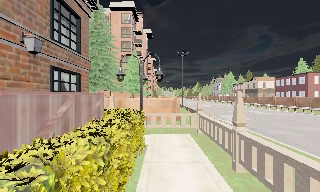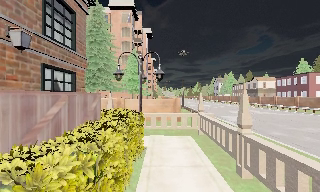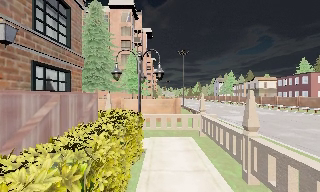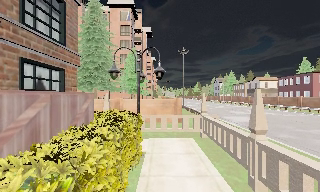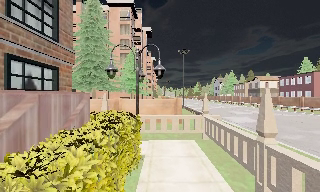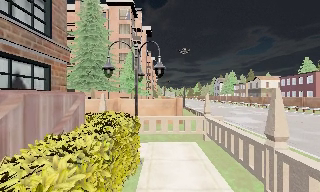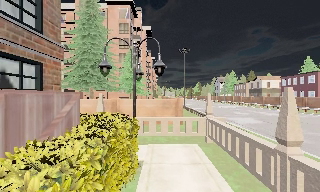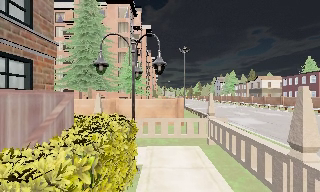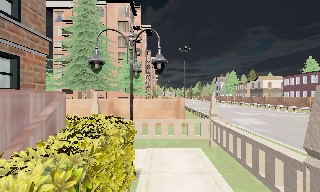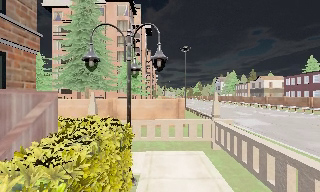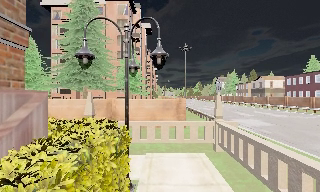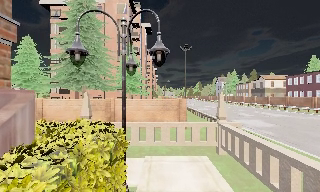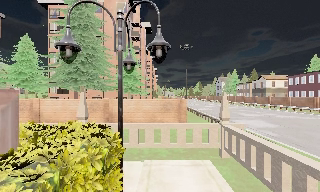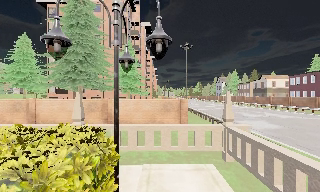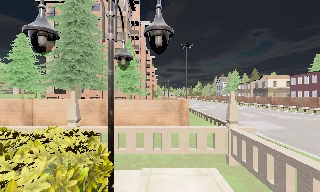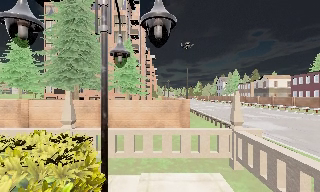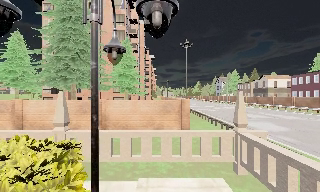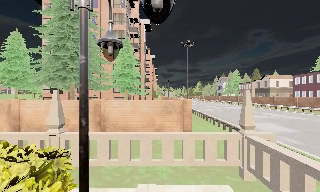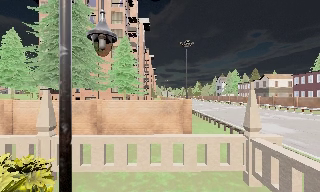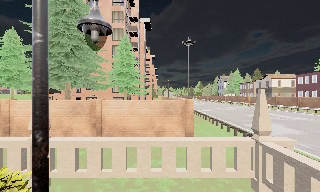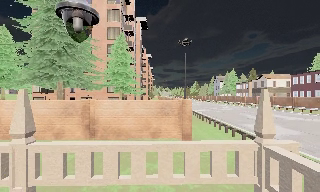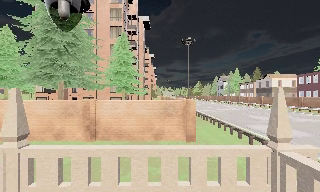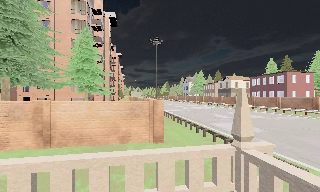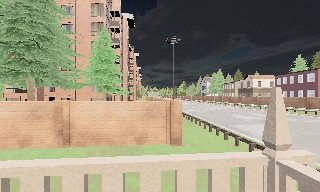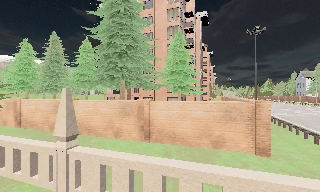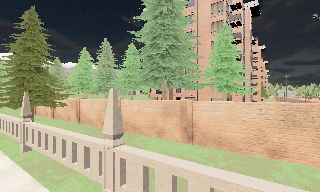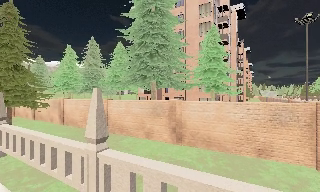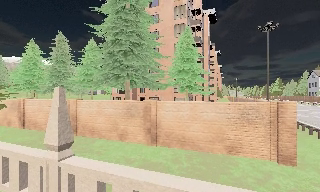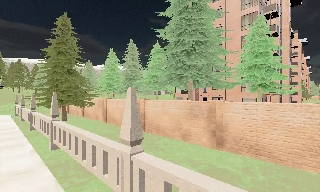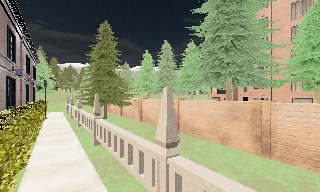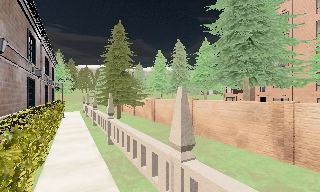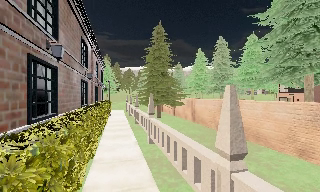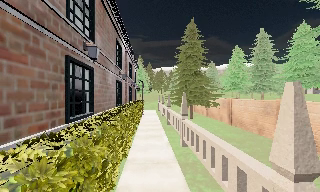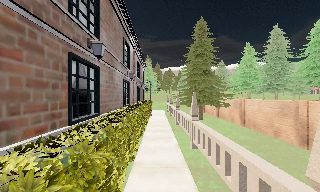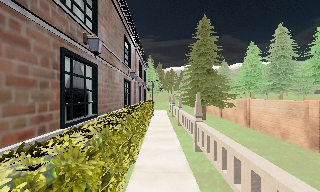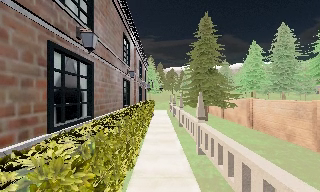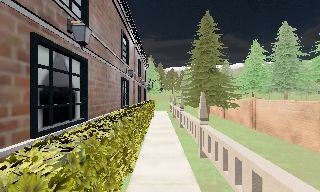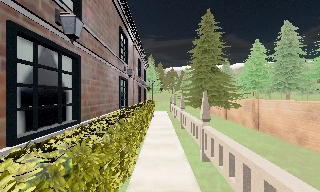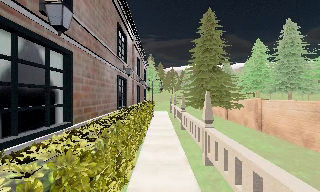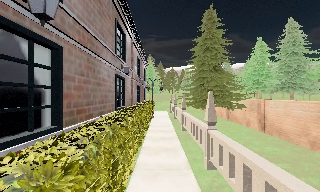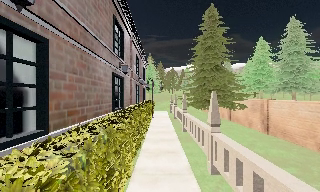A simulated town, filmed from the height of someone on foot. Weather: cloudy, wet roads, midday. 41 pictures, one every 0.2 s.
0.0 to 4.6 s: The camera travels forward, about 8 m, so what stands in front looms larger.
4.6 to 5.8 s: The camera swings to its left by about 60 degrees, and the scene slides to the right. It travels forward, about 1.5 m.
5.8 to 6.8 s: The scene slides to the right, as the camera pans about 35 degrees to its left. It travels forward, about 1.5 m. It gains speed.
6.8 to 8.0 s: The camera travels forward, about 2 m, so what stands in front looms larger.
The film runs forward here.
